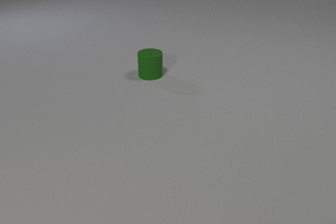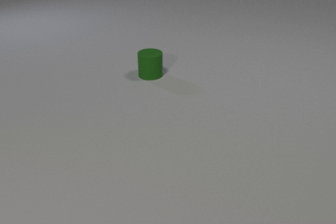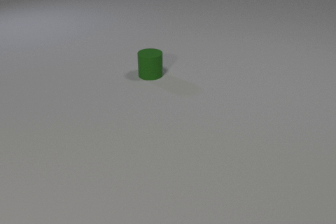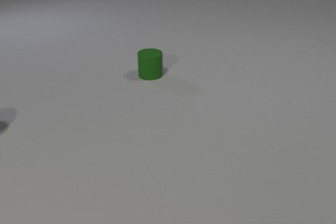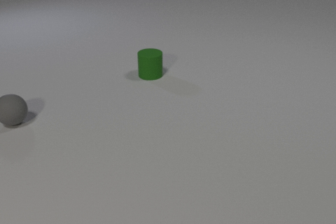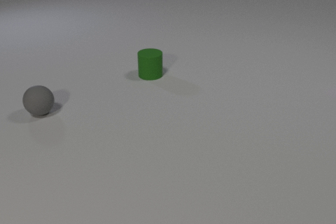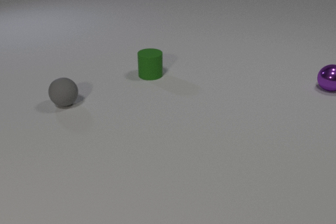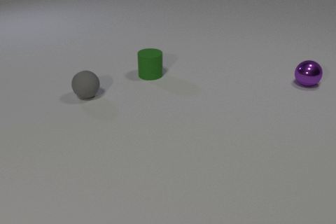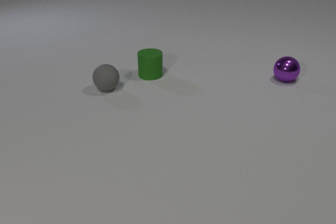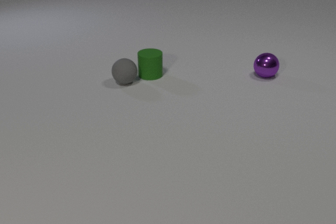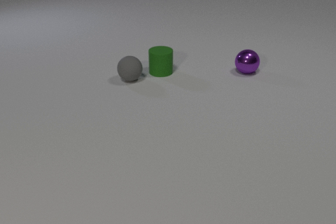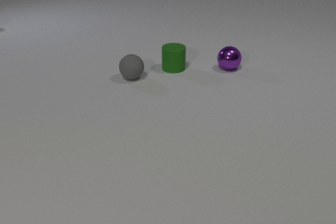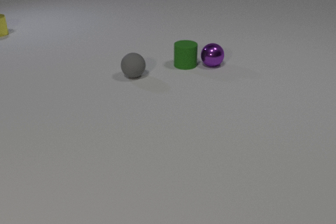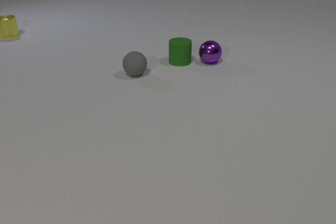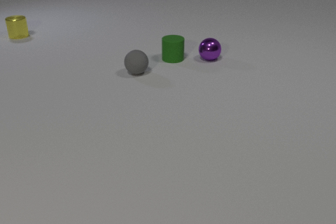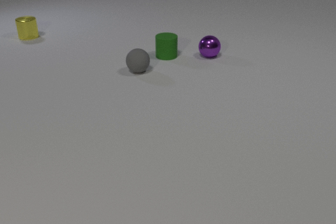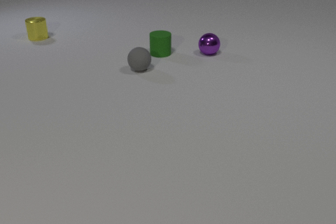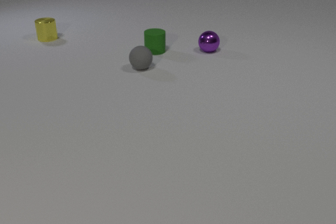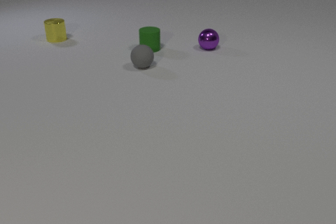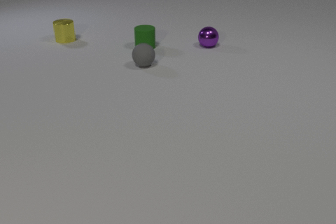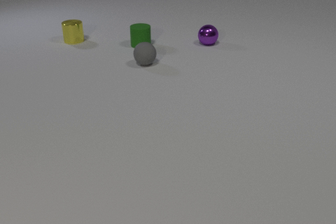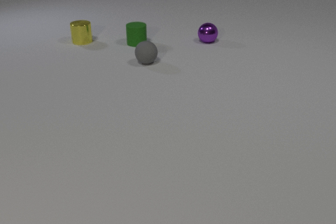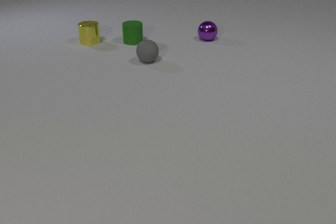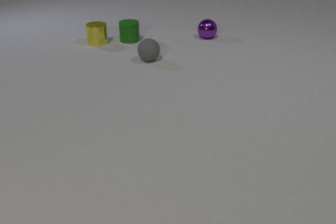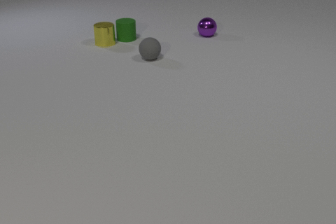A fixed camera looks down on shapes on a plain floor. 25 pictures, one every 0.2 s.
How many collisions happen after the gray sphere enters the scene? 2.
What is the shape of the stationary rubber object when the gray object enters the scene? cylinder.
How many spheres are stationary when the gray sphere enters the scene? 0.
0.0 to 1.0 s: The gray rubber sphere comes in at the left edge, rolls to the right.
1.0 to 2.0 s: The gray rubber sphere rolls to the right and away from the camera. The green rubber cylinder slides to the right and away from the camera. The purple metal sphere comes in at the right edge, rolls to the left. The gray rubber sphere and the green rubber cylinder collide.
2.0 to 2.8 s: The gray rubber sphere rolls away from the camera and to the right. The green rubber cylinder slides away from the camera. The yellow metal cylinder comes in at the left edge, slides to the right and toward the camera. The purple metal sphere rolls to the left and away from the camera. The green rubber cylinder and the purple metal sphere collide.
2.8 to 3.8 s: The gray rubber sphere rolls away from the camera. The green rubber cylinder slides away from the camera and to the left. The yellow metal cylinder slides to the right and toward the camera. The purple metal sphere rolls away from the camera.
3.8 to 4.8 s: The gray rubber sphere rolls away from the camera. The green rubber cylinder slides away from the camera and to the left. The yellow metal cylinder slides to the right and toward the camera. The purple metal sphere rolls away from the camera.
